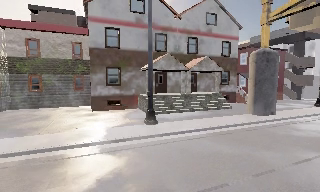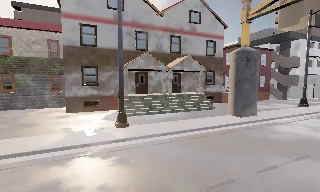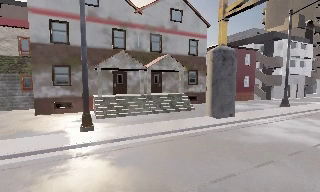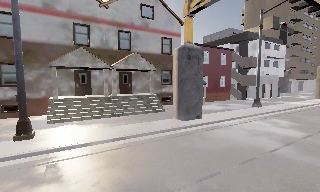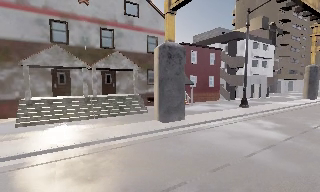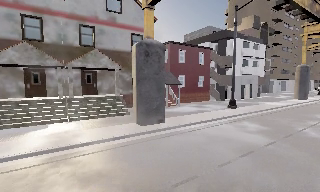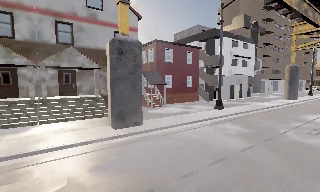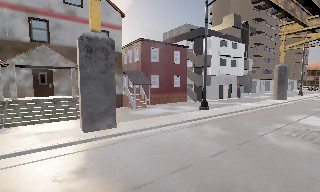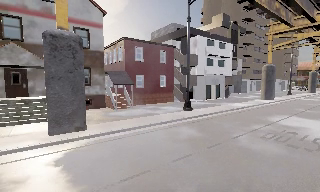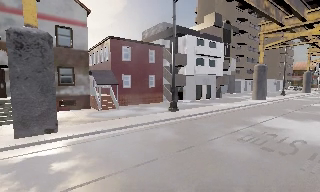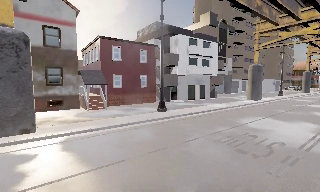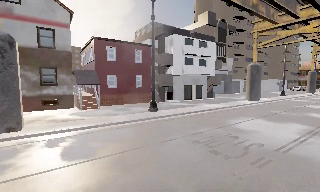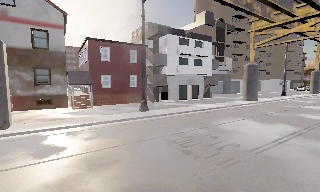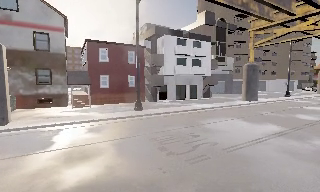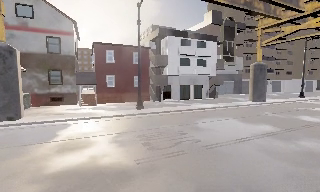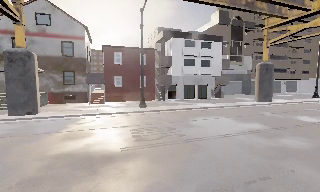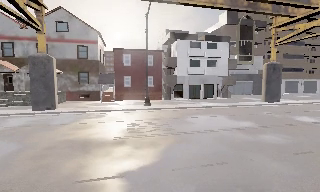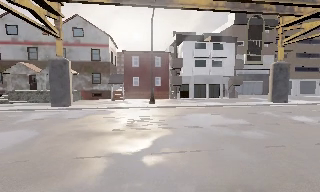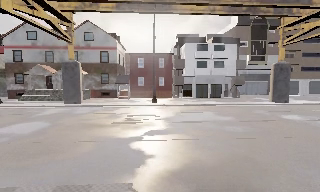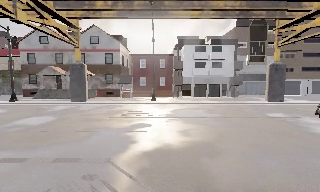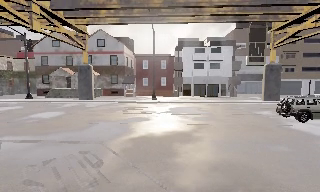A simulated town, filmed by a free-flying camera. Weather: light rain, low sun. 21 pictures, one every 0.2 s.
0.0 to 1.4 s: The scene slides to the left, as the camera pans about 15 degrees to its right. It travels to its right and forward, about 11 m, so close, fixed things drift to the left.
1.4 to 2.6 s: The camera travels to its right, about 8 m, so close, fixed things drift to the left.
2.6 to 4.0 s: The camera pans to its left, which is counterclockwise from overhead, by about 30 degrees. It travels to its right and backward, about 12 m.
The film runs backward here.
